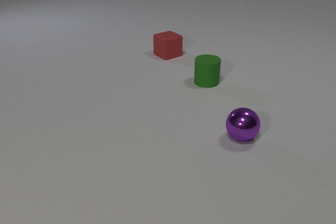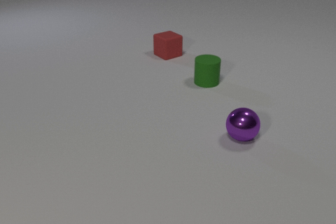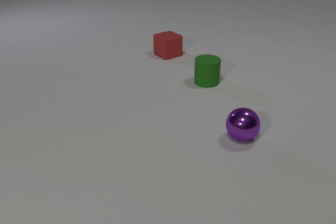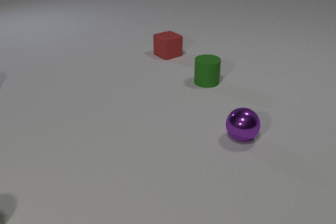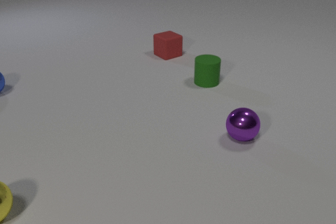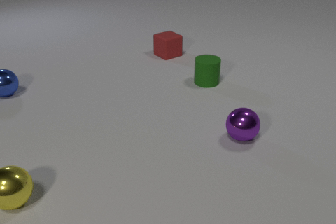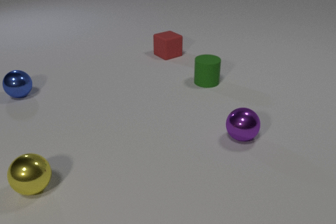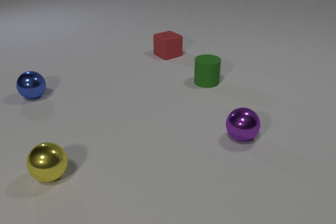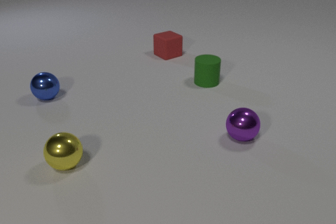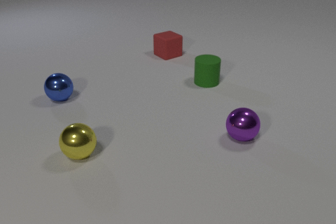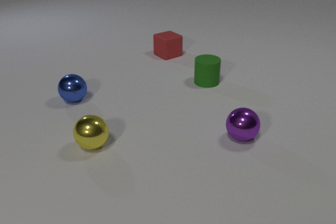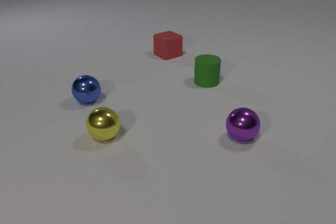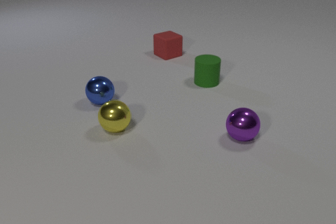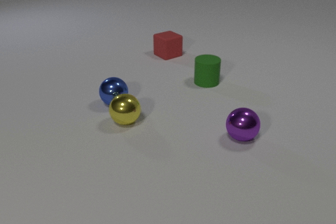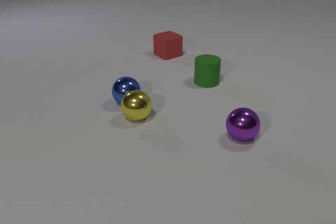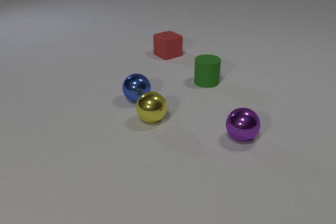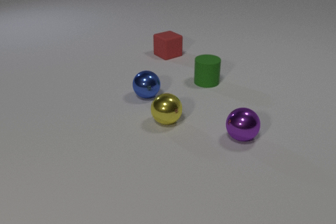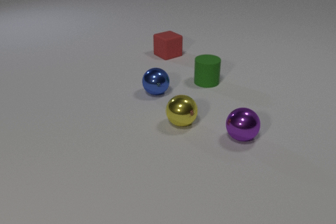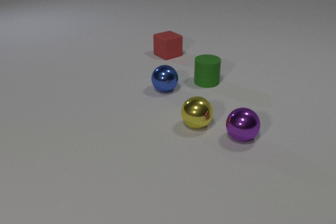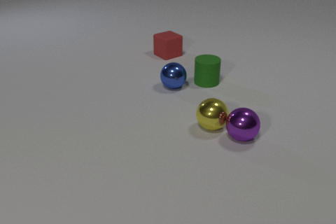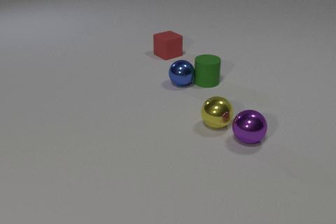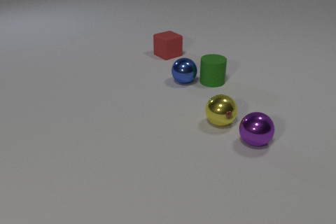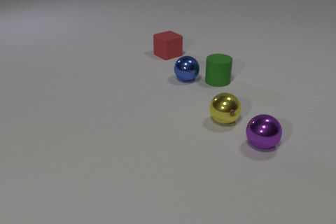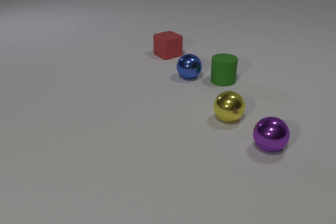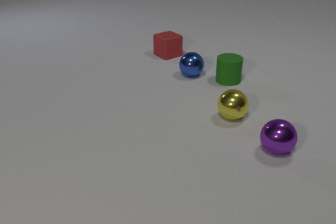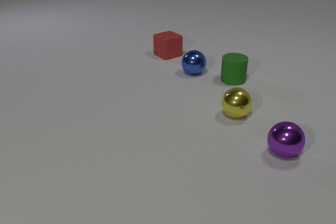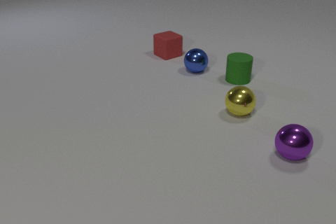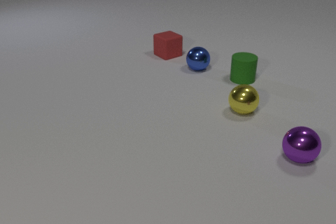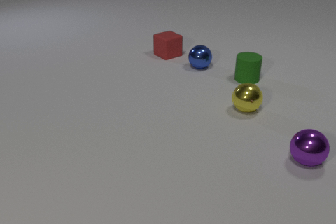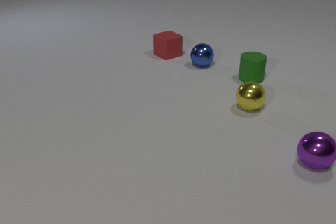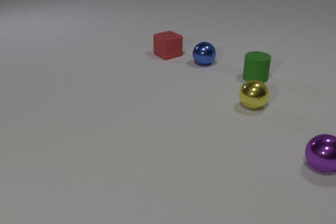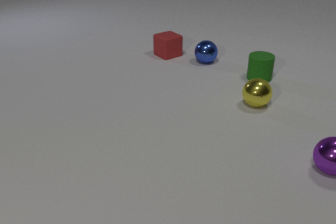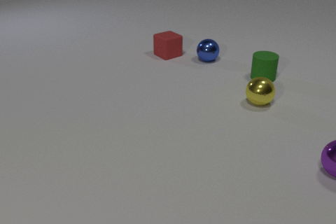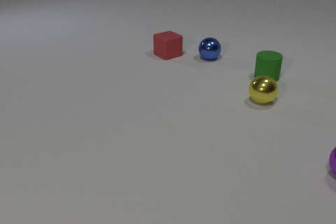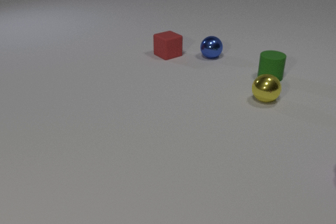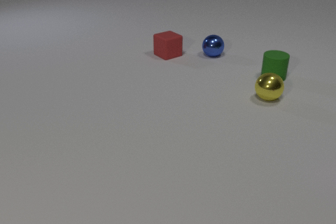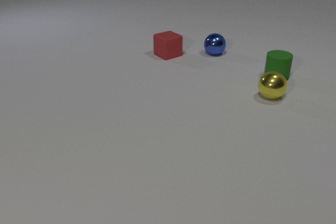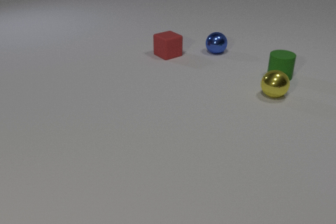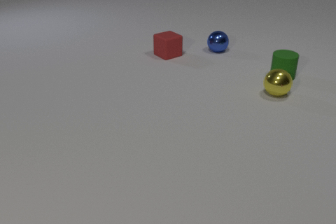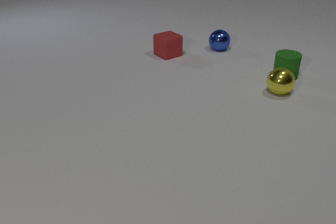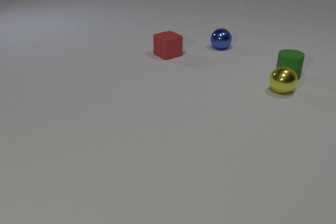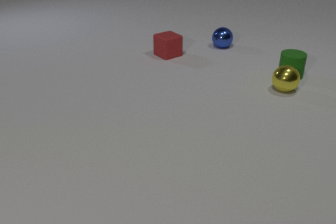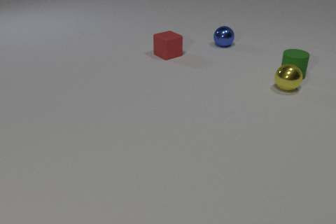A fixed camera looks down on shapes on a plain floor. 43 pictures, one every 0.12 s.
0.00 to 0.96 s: The yellow metal sphere comes in at the left edge, rolls to the right and away from the camera. The blue metal sphere comes in at the left edge, rolls to the right and toward the camera.
0.96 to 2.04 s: The yellow metal sphere rolls to the right and away from the camera. The blue metal sphere rolls to the right. The yellow metal sphere and the blue metal sphere collide.
2.04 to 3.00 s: The yellow metal sphere rolls to the right and away from the camera. The blue metal sphere rolls away from the camera and to the right. The purple metal sphere rolls to the right and toward the camera. The green rubber cylinder slides to the right. The yellow metal sphere and the purple metal sphere collide. The blue metal sphere and the green rubber cylinder collide.
3.00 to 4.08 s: The yellow metal sphere rolls away from the camera and to the right. The blue metal sphere rolls away from the camera. The purple metal sphere rolls to the right, leaves at the right edge. The green rubber cylinder slides to the right and away from the camera.
4.08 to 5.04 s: The yellow metal sphere rolls away from the camera and to the right. The blue metal sphere rolls away from the camera. The green rubber cylinder slides to the right and away from the camera.
Are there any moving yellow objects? yes.
What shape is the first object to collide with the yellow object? sphere.
How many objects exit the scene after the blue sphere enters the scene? 1.
